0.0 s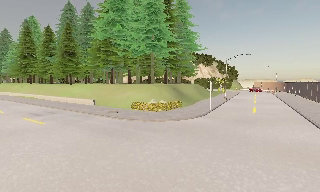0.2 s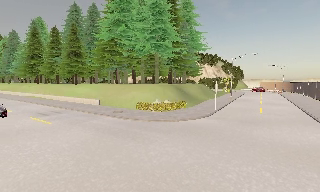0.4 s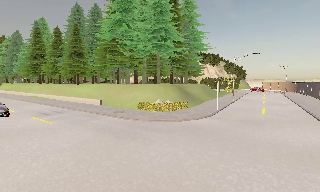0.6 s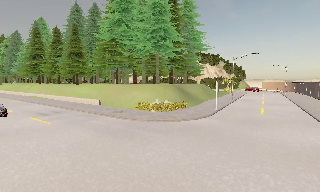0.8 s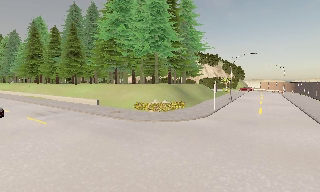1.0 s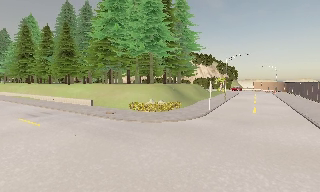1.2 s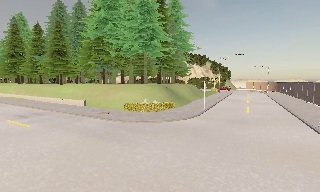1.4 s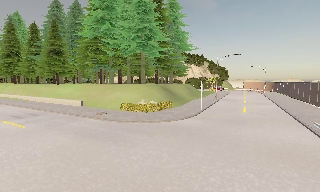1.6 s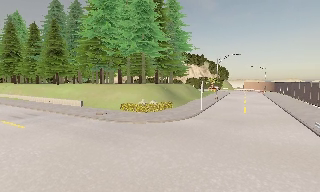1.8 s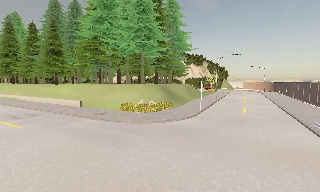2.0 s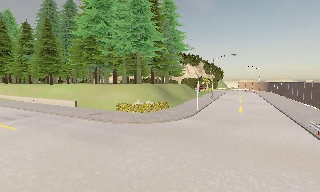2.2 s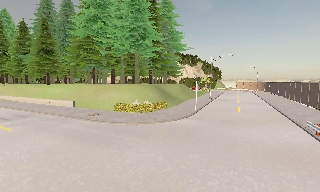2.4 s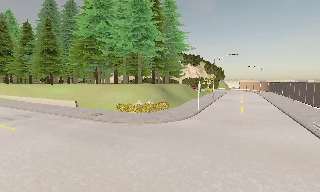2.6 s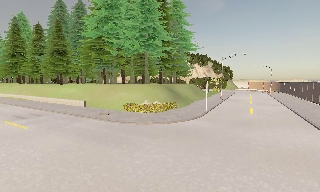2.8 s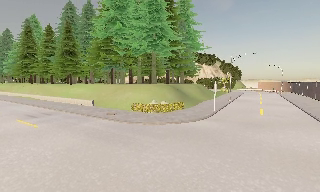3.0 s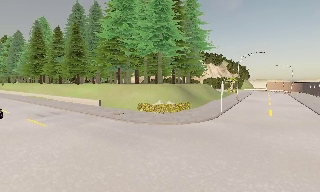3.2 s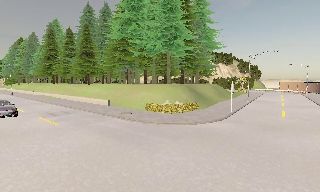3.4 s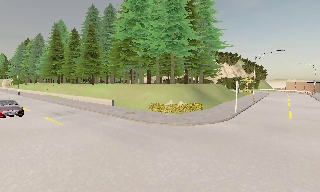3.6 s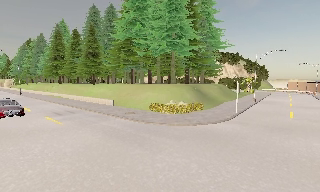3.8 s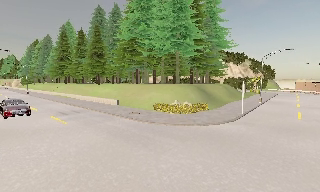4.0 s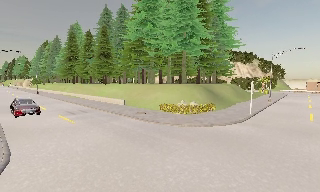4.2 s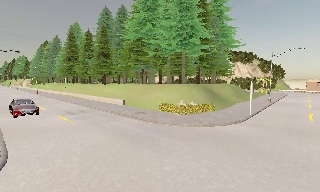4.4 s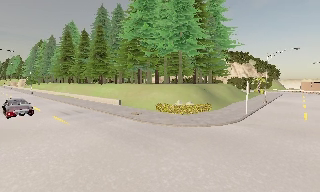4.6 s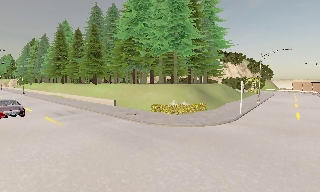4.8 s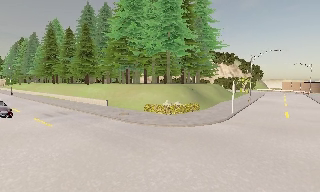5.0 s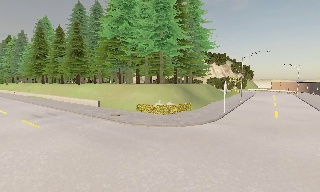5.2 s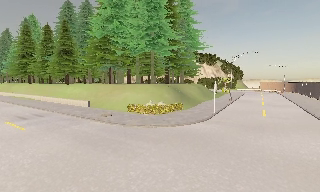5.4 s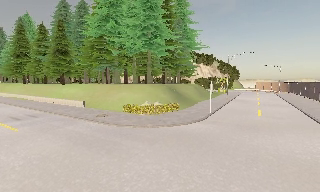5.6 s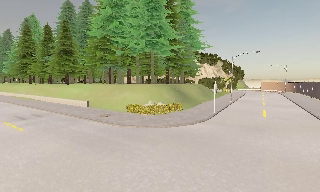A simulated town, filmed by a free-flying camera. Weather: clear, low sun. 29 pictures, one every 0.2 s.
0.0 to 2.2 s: The camera travels forward, about 0.5 m, so what stands in front looms larger.
2.2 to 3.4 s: The scene slides to the right, as the camera pans about 10 degrees to its left.
3.4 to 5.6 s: The camera travels forward and to its right, about 1 m, so what stands in front looms larger.
The film runs forward here.
